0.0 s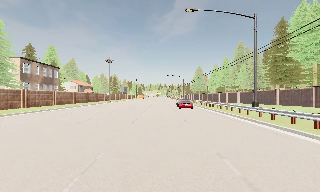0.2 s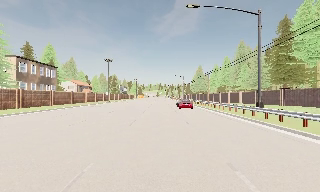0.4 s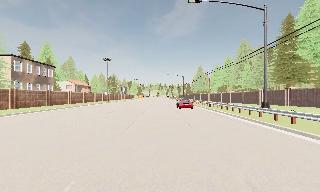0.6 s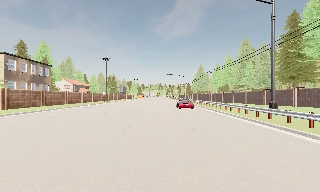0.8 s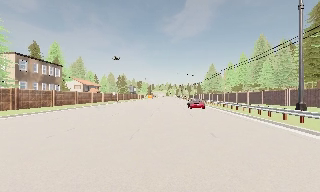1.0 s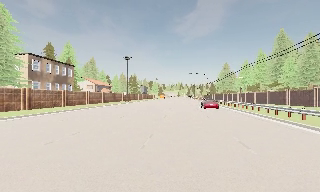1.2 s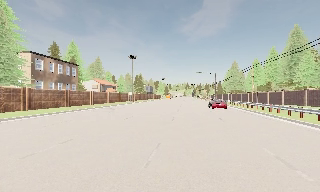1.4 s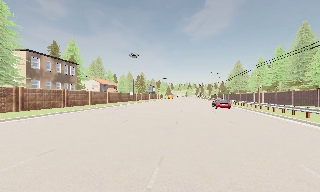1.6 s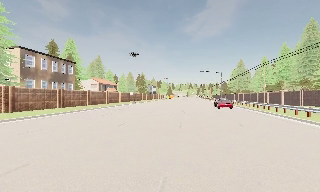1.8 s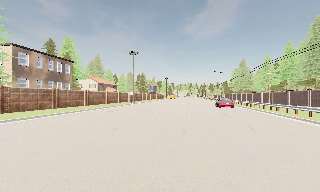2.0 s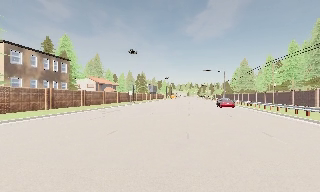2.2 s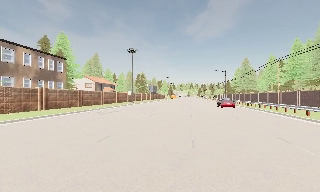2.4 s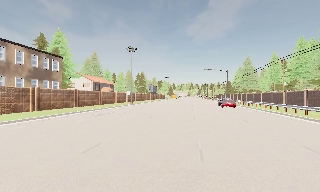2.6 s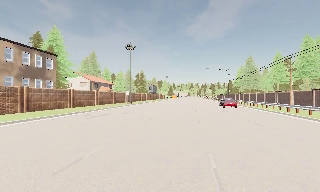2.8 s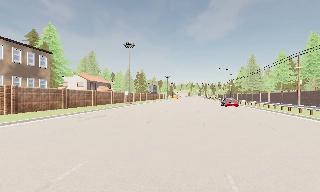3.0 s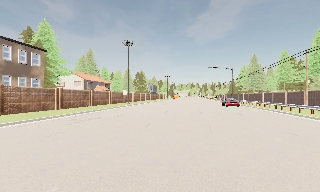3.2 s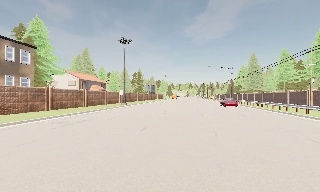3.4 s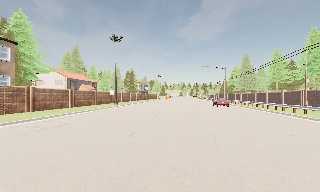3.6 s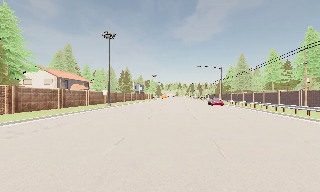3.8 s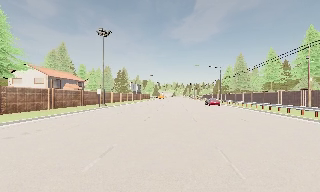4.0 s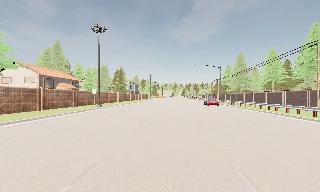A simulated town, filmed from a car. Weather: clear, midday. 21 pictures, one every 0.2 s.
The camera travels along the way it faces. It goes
forward.
0.0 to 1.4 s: The camera pans to its left, which is counterclockwise from overhead, by about 10 degrees. It travels forward, about 8 m, so what stands in front looms larger. It gains speed.
1.4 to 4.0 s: The camera travels forward, about 15 m, so what stands in front looms larger.
The film runs forward here.
